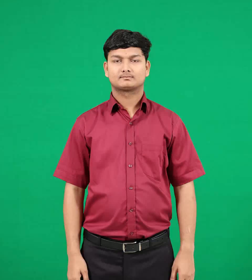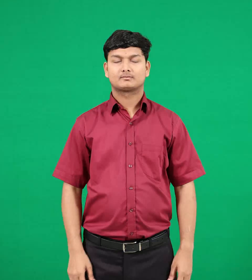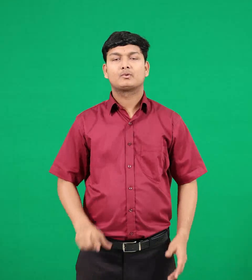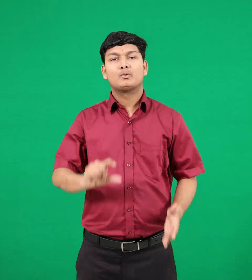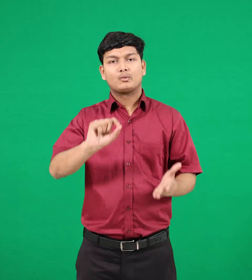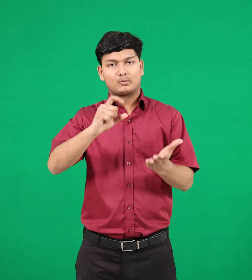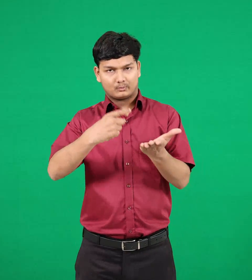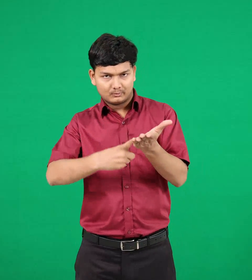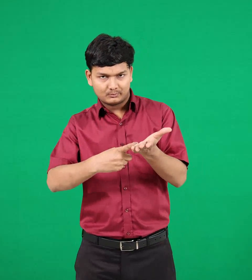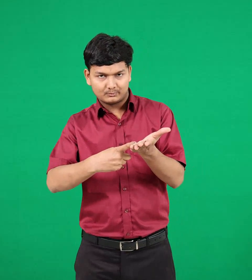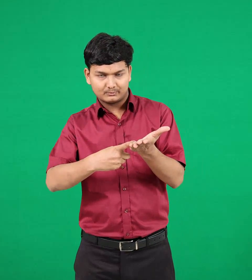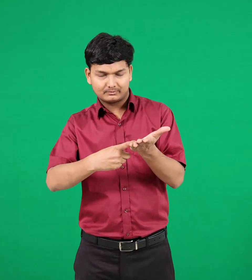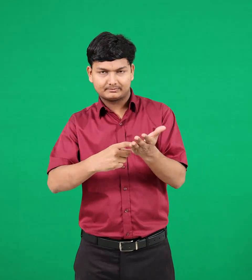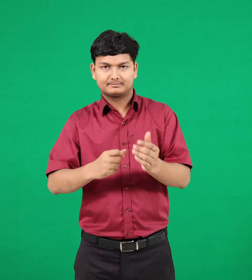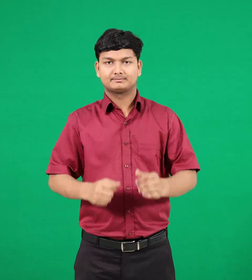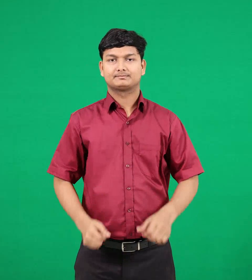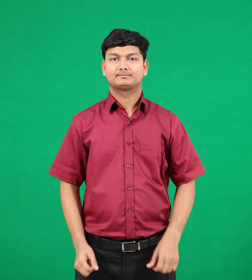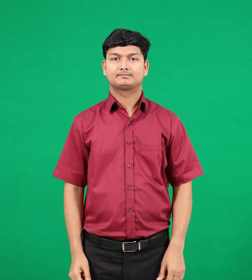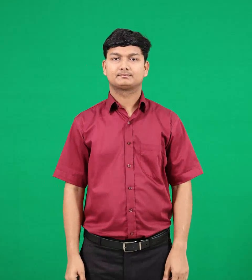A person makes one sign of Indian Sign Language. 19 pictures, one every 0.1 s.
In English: or
